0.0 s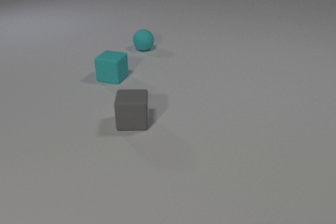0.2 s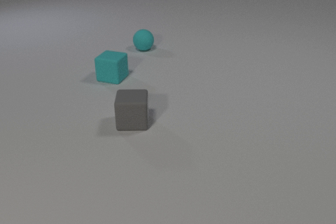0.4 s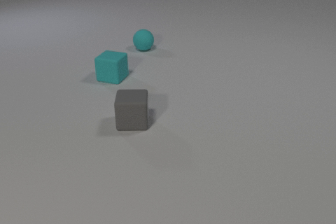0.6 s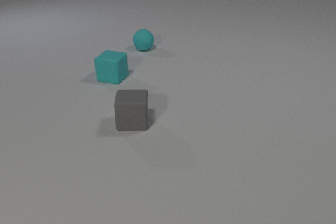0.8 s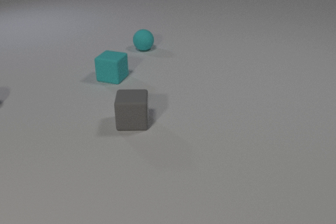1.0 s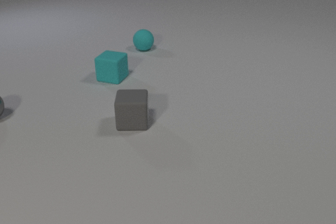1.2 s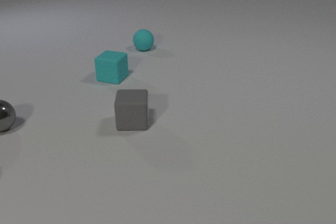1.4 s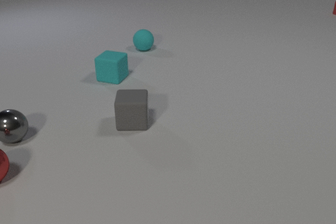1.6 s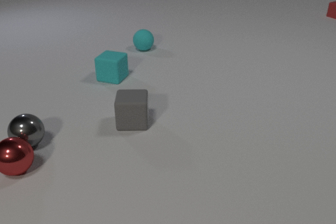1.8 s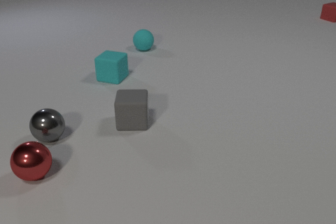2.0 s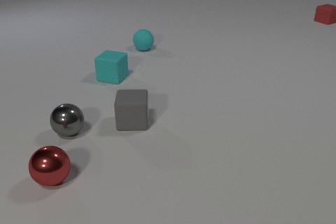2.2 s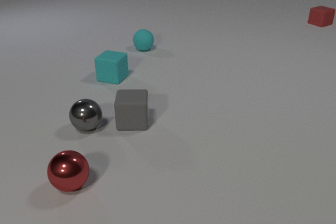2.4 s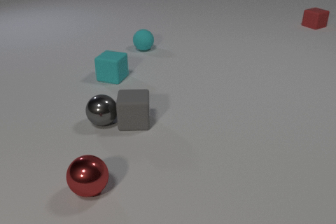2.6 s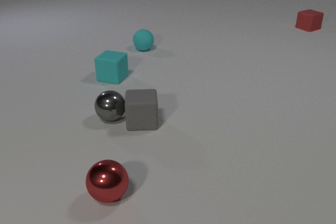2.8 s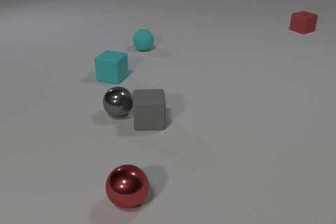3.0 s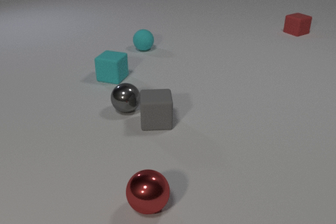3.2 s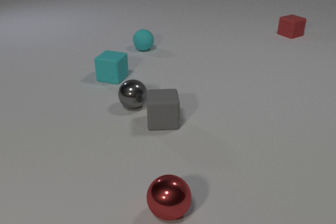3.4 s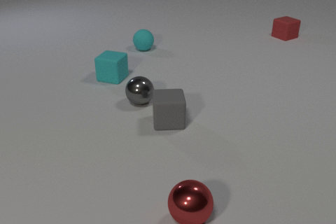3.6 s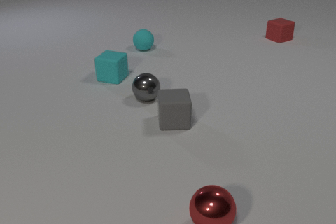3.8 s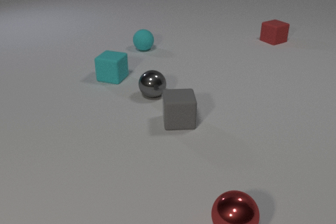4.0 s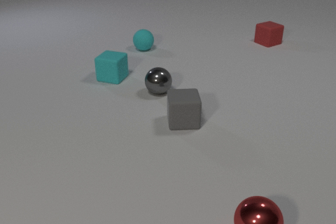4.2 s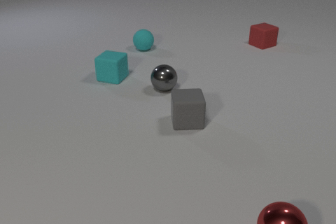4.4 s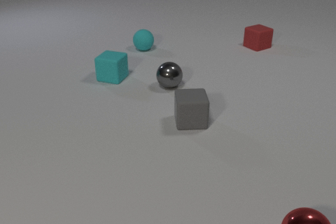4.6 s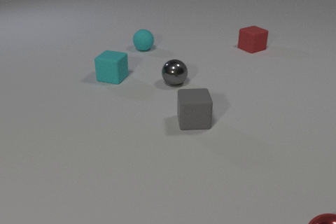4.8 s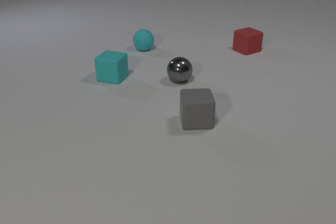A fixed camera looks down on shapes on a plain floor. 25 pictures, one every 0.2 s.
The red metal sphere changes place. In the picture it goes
to the right.
The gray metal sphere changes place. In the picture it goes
to the right.
0.0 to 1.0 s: The gray metal sphere comes in at the left edge.
1.0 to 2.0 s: The gray metal sphere rolls to the right and toward the camera. The red metal sphere comes in at the left edge, rolls to the right. The red rubber cube comes in at the right edge, slides toward the camera and to the left. The gray metal sphere and the red metal sphere collide.
2.0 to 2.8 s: The gray metal sphere rolls to the right and away from the camera. The red metal sphere rolls to the right and toward the camera. The gray rubber cube slides to the right. The red rubber cube slides toward the camera and to the left. The gray metal sphere and the gray rubber cube collide.
2.8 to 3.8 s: The gray metal sphere rolls away from the camera and to the right. The red metal sphere rolls to the right. The gray rubber cube slides to the right. The red rubber cube slides toward the camera and to the left.
3.8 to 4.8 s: The gray metal sphere rolls away from the camera and to the right. The red metal sphere rolls to the right, leaves at the bottom edge. The gray rubber cube slides to the right. The red rubber cube slides toward the camera and to the left.
How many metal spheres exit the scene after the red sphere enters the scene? 1.
Are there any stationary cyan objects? yes.
What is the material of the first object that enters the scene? metal.
